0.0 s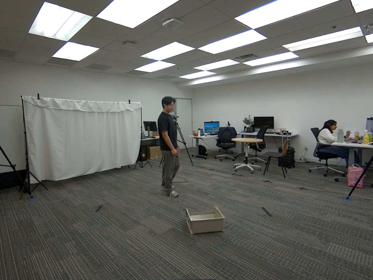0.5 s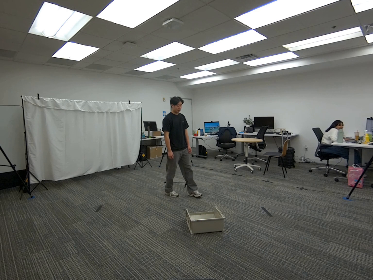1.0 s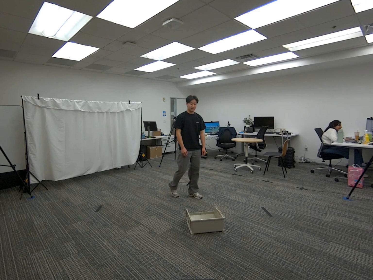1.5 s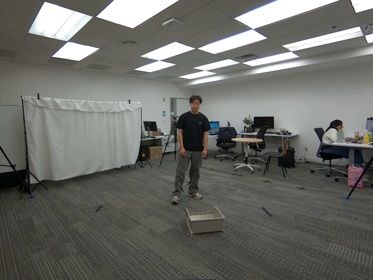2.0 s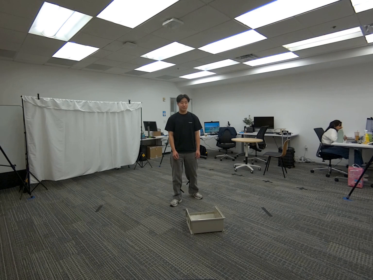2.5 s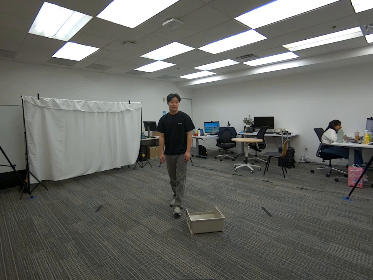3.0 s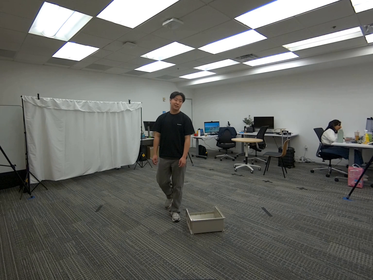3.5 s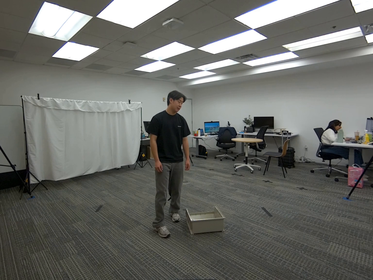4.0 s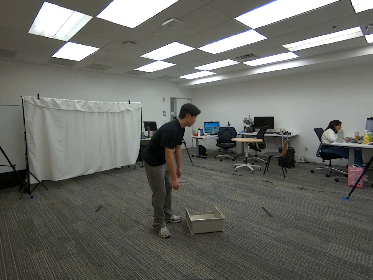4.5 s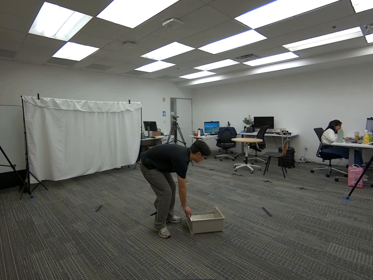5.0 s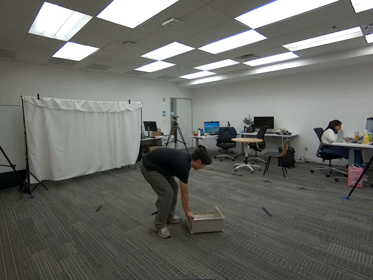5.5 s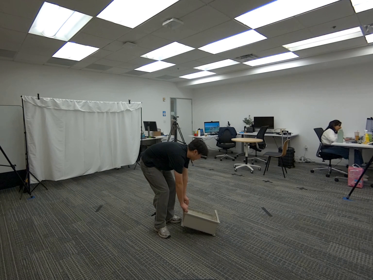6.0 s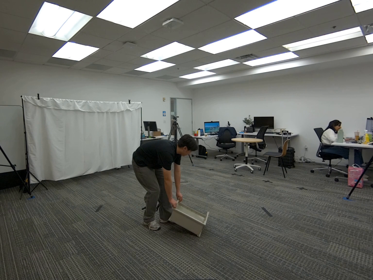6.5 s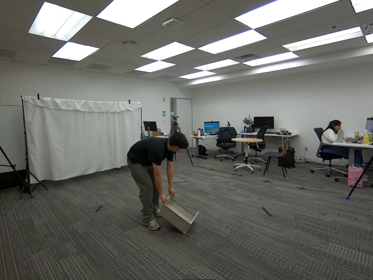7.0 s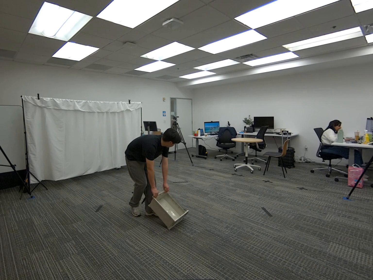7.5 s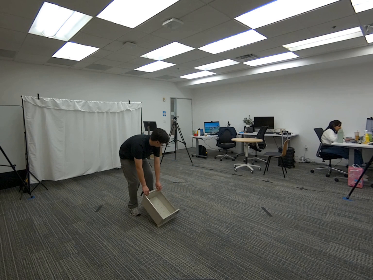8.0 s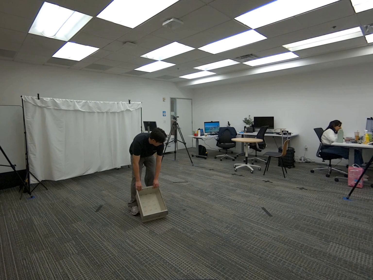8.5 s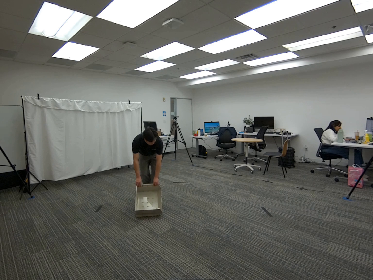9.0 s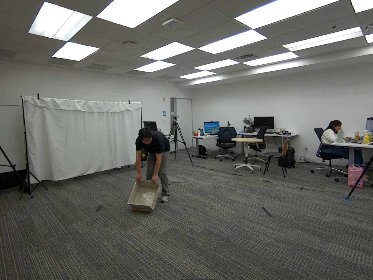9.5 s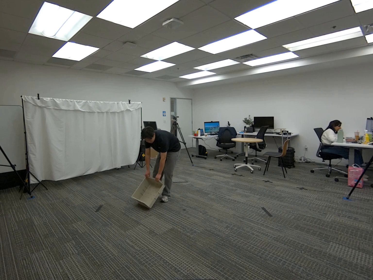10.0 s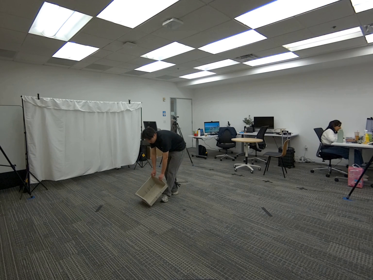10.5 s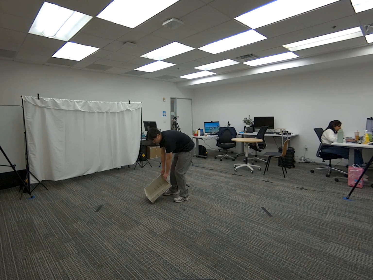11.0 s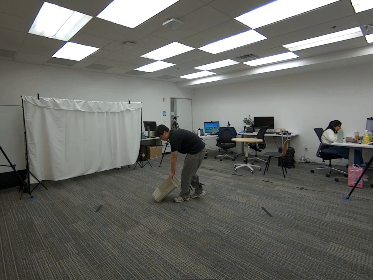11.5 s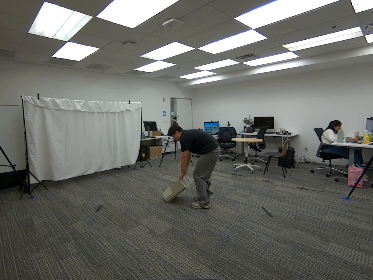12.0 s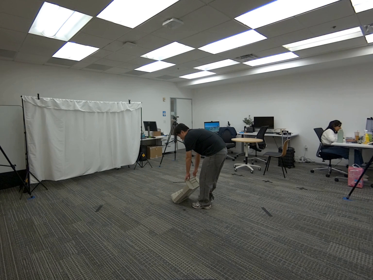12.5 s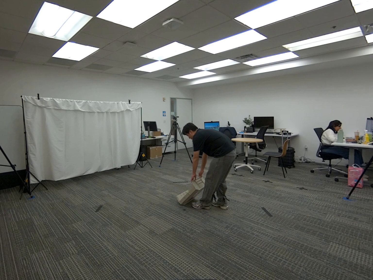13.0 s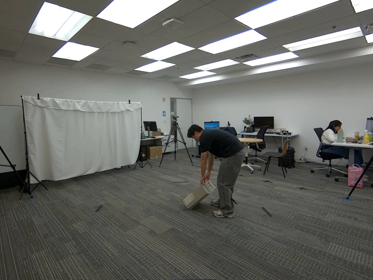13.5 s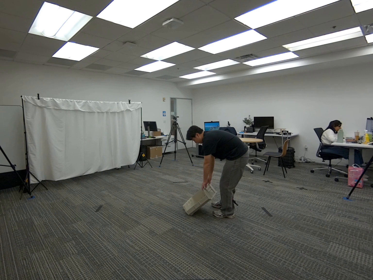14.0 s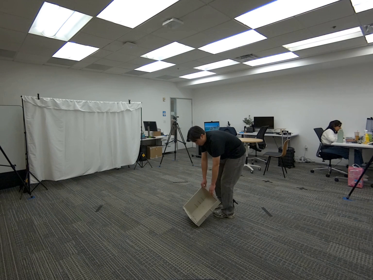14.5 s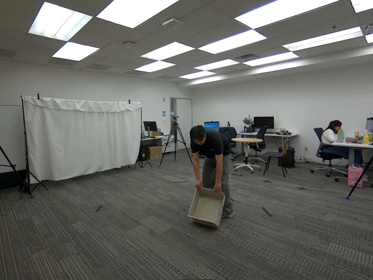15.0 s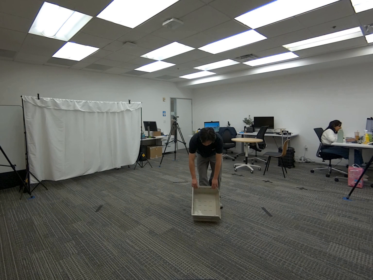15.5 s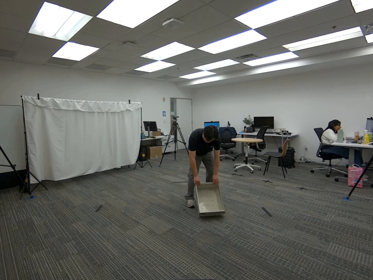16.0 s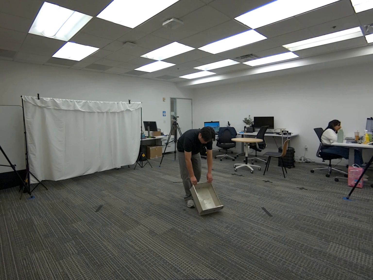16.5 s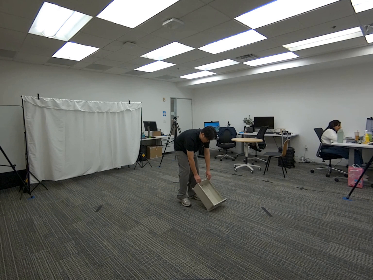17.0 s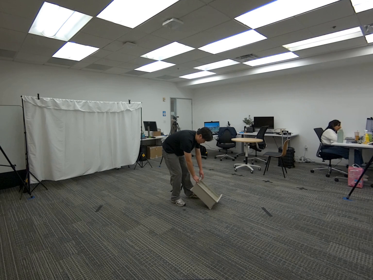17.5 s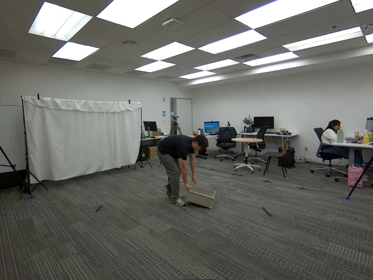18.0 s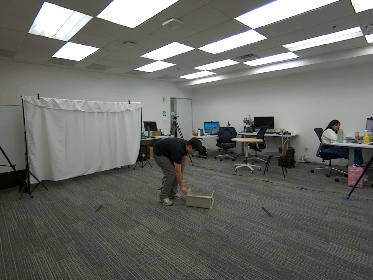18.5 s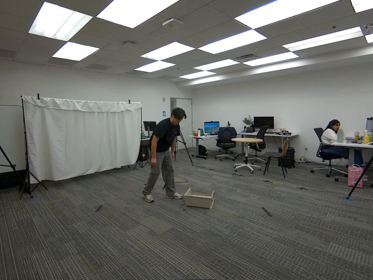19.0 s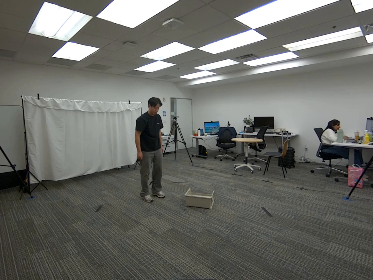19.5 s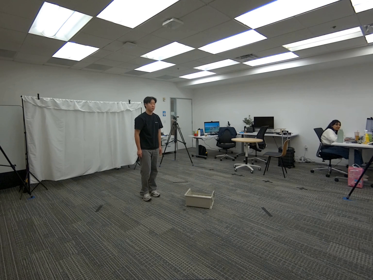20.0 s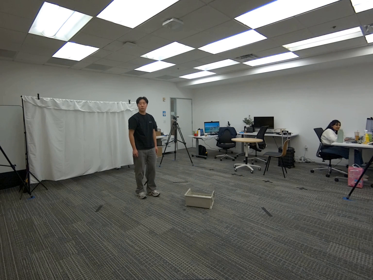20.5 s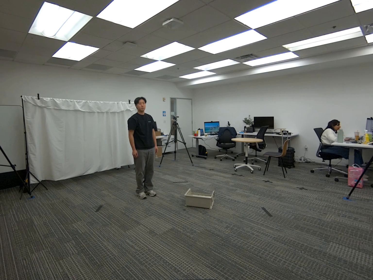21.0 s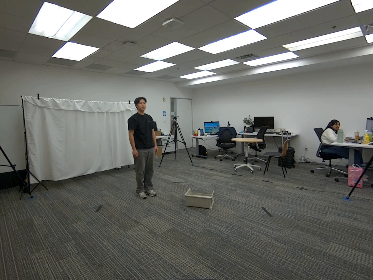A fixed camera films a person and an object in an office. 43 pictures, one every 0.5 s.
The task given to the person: Walk over to the beige bin on the ground and drag the bin within the bounding area.
